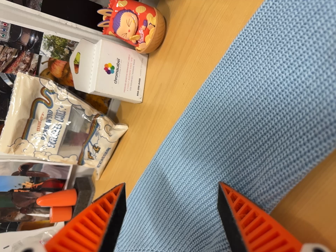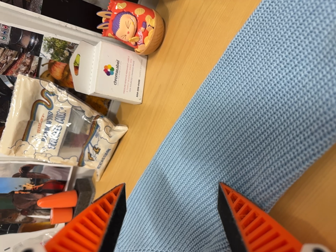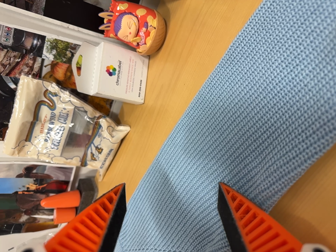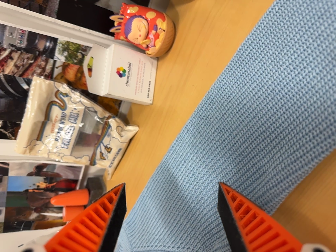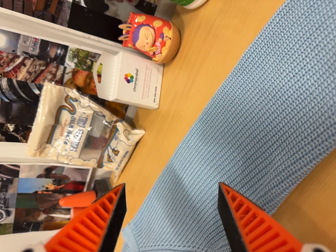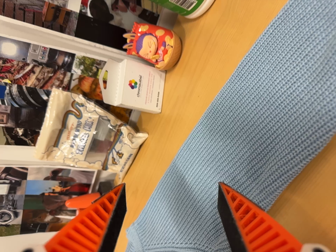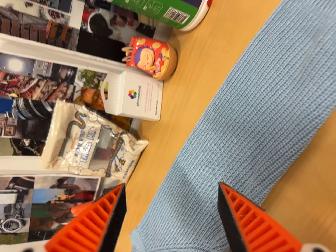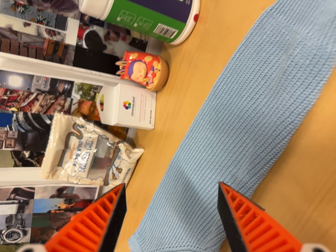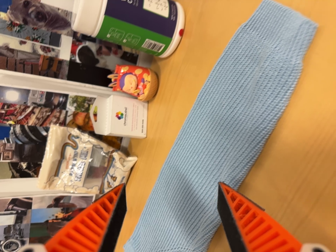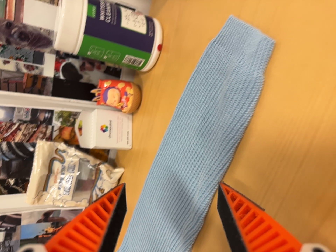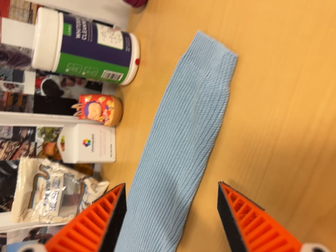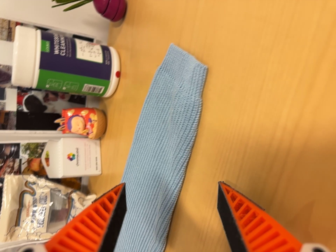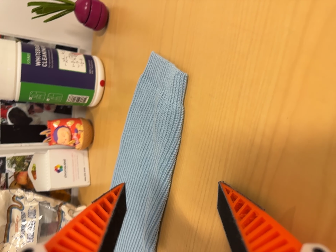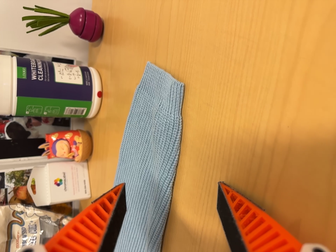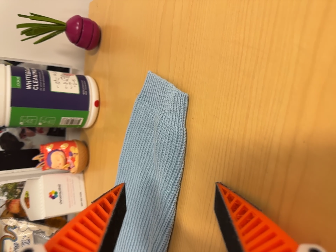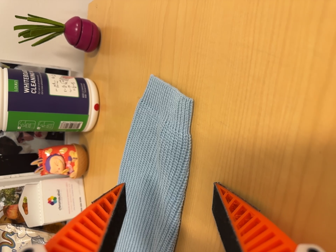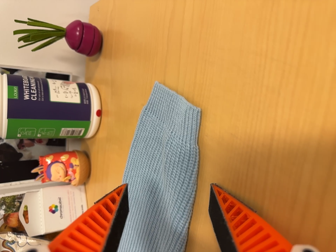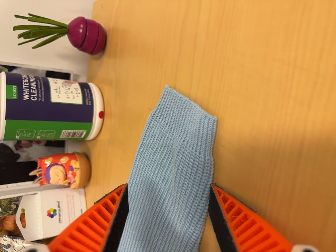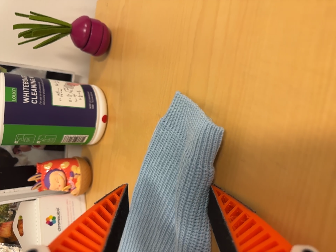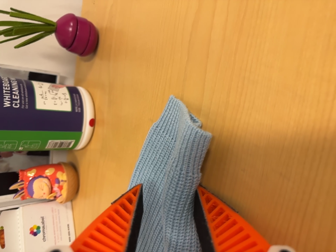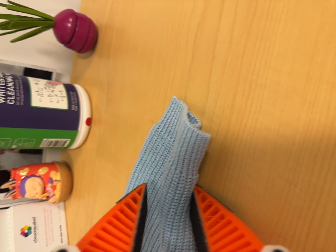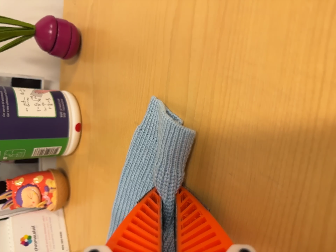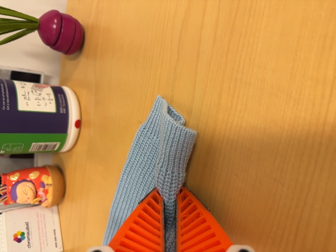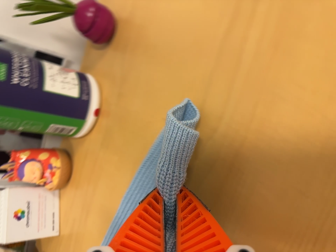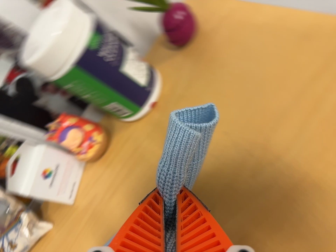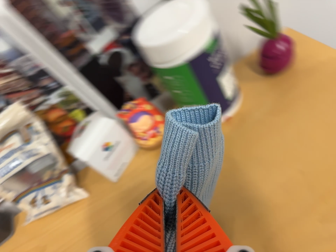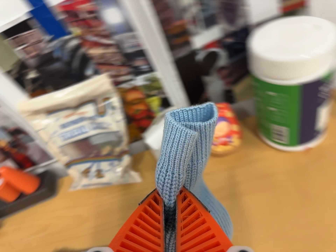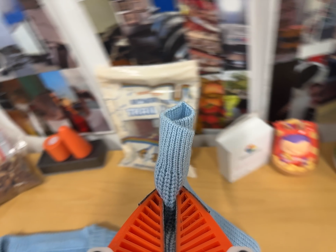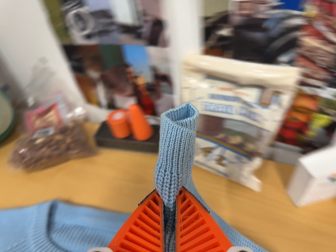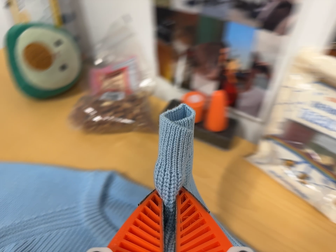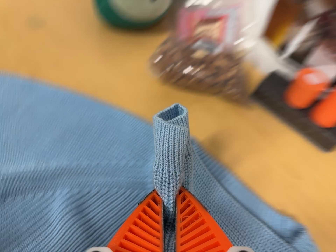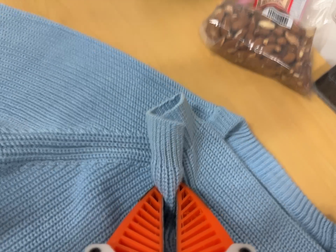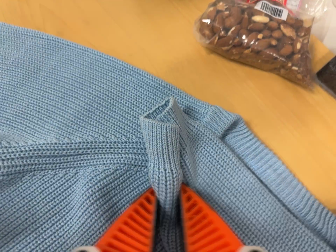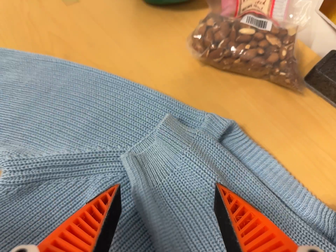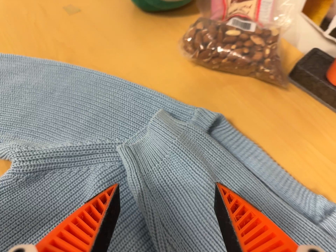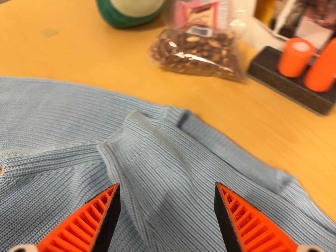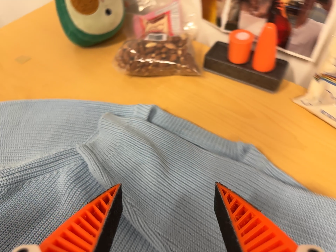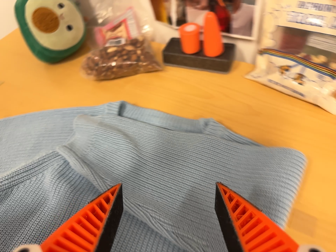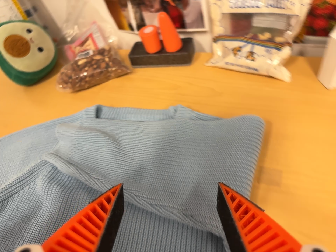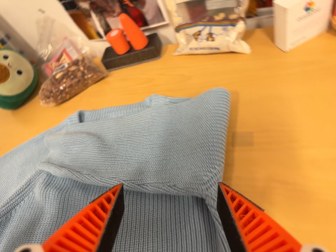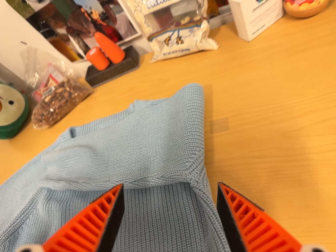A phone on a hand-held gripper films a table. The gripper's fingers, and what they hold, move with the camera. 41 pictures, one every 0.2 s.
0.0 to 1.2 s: The camera travels backward, about 7 cm, so what stands in front gets smaller.
1.2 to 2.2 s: The camera travels to its right and backward, about 10 cm, so close, fixed things drift to the left. Its aim tips toward the top of its view by about 10 degrees, and the scene shifts downward. It rolls about its line of sight by about 10 degrees, and the scene rotates counterclockwise.
2.2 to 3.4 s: The camera travels forward and toward the top of its view, about 7 cm, so what stands in front looms larger.
3.4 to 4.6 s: The camera travels to its left, about 6 cm. It rolls about its line of sight by about 10 degrees, and the scene rotates clockwise.
4.6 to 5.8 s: The camera swings to its left by about 20 degrees, and the scene slides to the right. It travels to its left, about 50 cm, so close, fixed things drift to the right. It rolls about its line of sight by about 100 degrees, and the scene rotates clockwise.
5.8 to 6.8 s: The camera pans to its left by about 15 degrees. It travels to its left and forward, about 10 cm, so close, fixed things drift to the right. Its aim tips toward the bottom of its view by about 10 degrees, and the scene shifts upward. It rolls about its line of sight by about 15 degrees, and the scene rotates clockwise.
6.8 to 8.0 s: The camera travels backward, toward the bottom of its view and to its right, about 30 cm, so what stands in front gets smaller. Its aim tips toward the top of its view by about 15 degrees. It rolls about its line of sight by about 55 degrees, and the scene rotates counterclockwise.
The film runs forward here.
